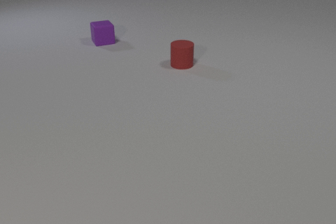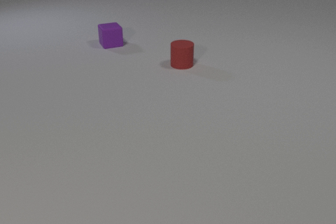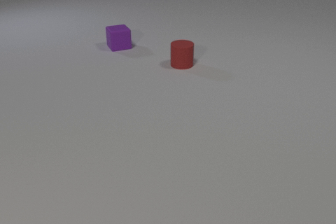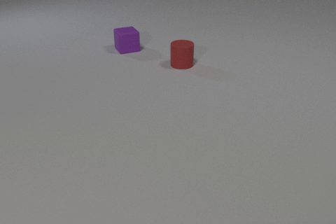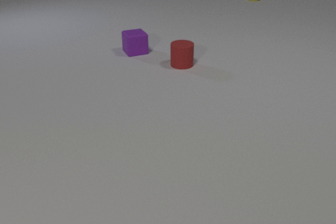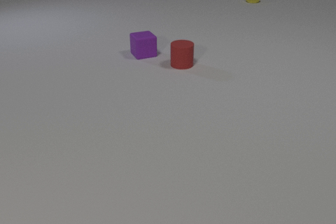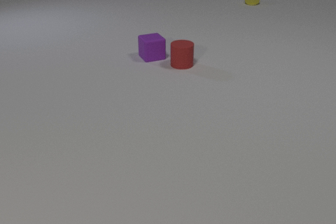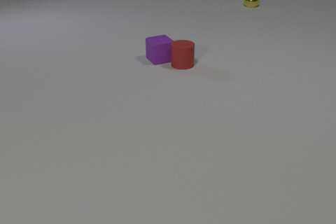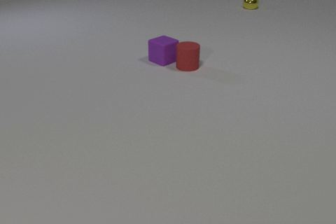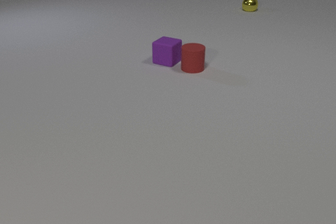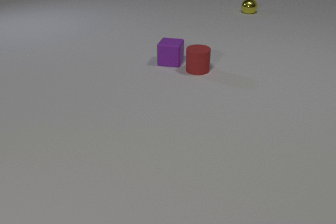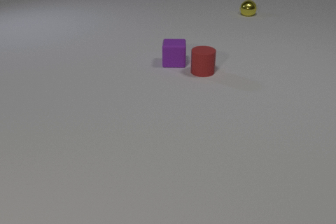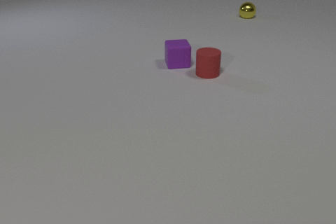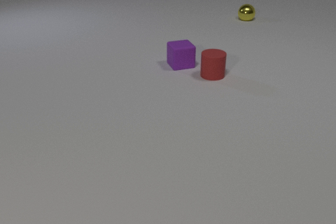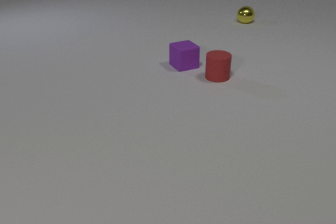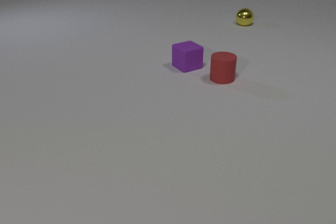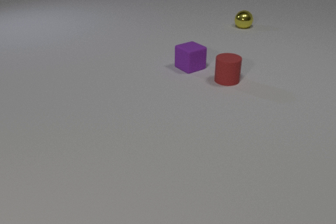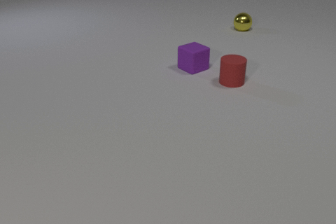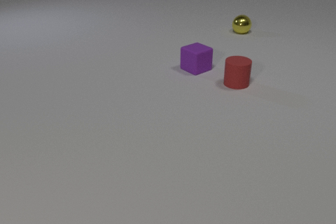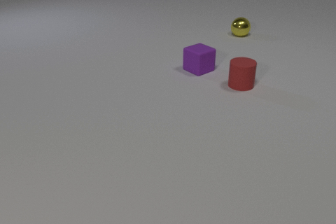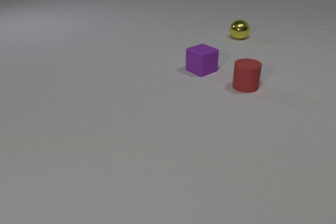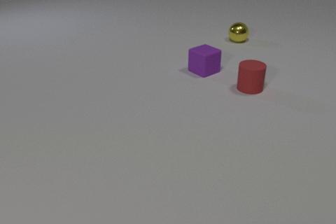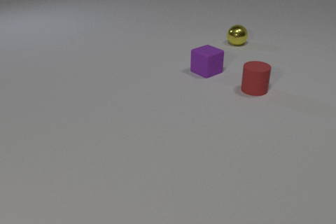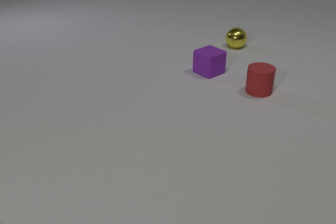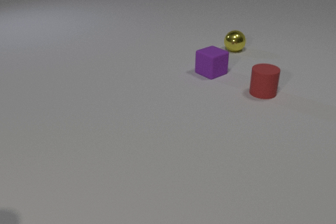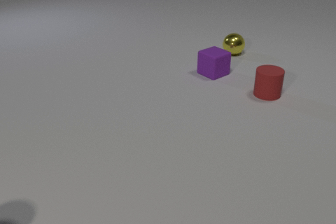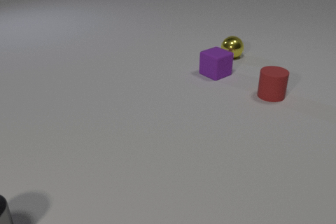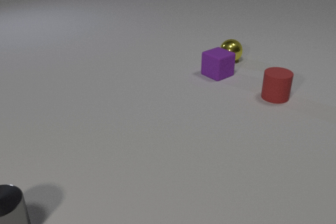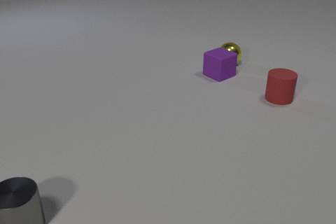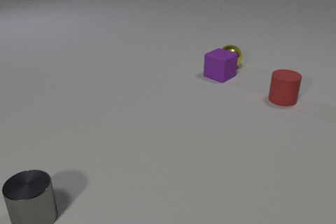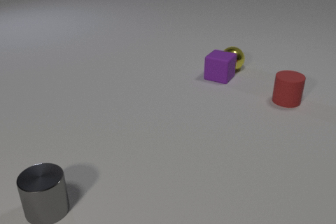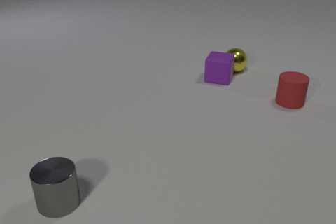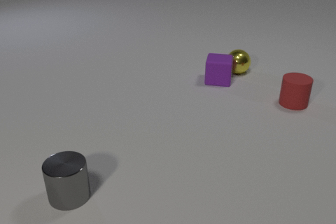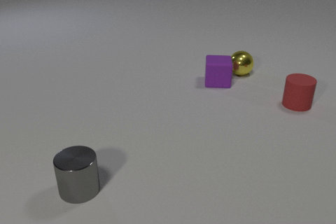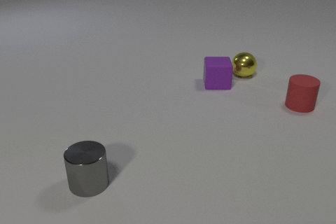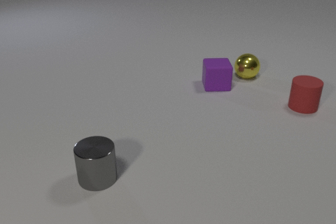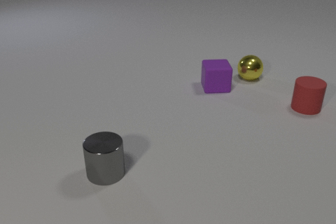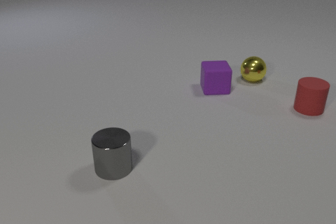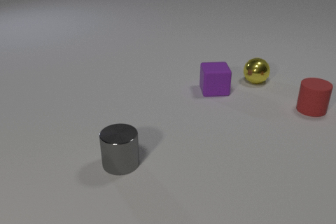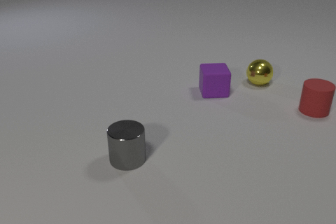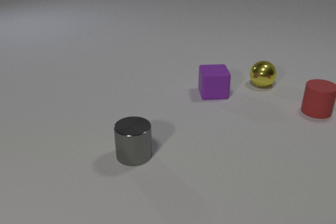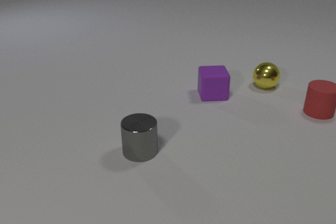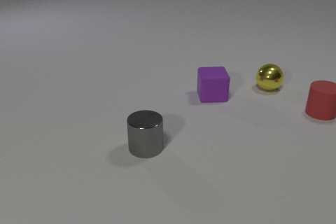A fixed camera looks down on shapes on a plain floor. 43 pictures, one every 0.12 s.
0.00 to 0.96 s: The purple rubber cube slides to the right and toward the camera, spins counterclockwise seen from above by about 15 degrees, its near face sliding to the right. The red rubber cylinder slides to the right and toward the camera. The yellow metal sphere comes in at the top edge, rolls toward the camera. The purple rubber cube and the red rubber cylinder collide.
0.96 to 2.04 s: The purple rubber cube slides to the right and toward the camera, spins counterclockwise seen from above by about 90 degrees, its near face sliding to the right. The red rubber cylinder slides to the right and toward the camera. The yellow metal sphere rolls toward the camera.
2.04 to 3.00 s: The purple rubber cube slides to the right and toward the camera. The red rubber cylinder slides to the right and toward the camera. The yellow metal sphere rolls toward the camera.
3.00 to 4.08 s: The purple rubber cube slides toward the camera, spins counterclockwise seen from above by about 45 degrees, its near face sliding to the right. The red rubber cylinder slides to the right and toward the camera. The yellow metal sphere rolls toward the camera. The gray metal cylinder comes in at the left edge, slides to the right and away from the camera. The purple rubber cube and the yellow metal sphere collide.
4.08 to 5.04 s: The purple rubber cube slides toward the camera. The red rubber cylinder slides to the right. The yellow metal sphere rolls toward the camera and to the right. The gray metal cylinder slides to the right and away from the camera.
How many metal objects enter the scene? 2.
Are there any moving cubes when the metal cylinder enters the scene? yes.
What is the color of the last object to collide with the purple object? yellow.
